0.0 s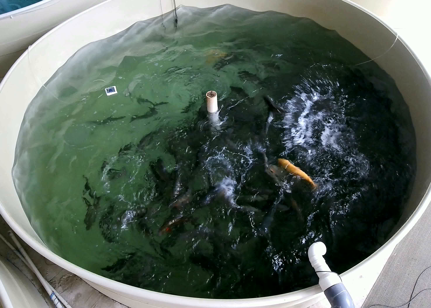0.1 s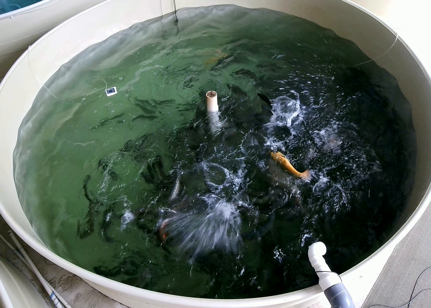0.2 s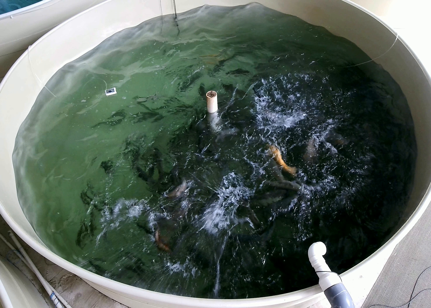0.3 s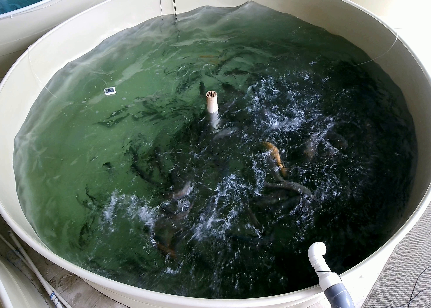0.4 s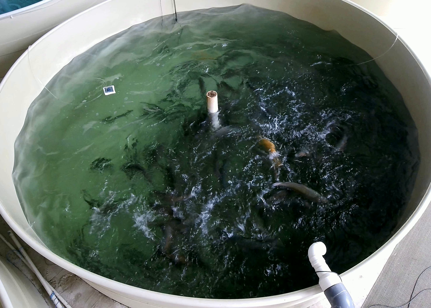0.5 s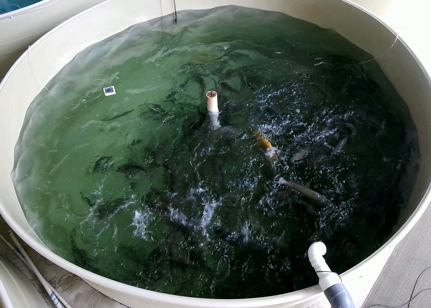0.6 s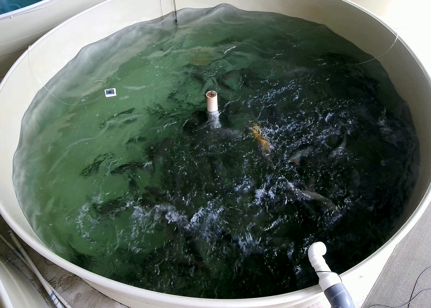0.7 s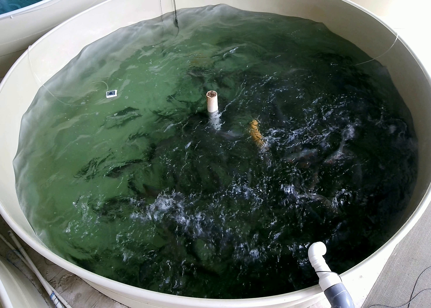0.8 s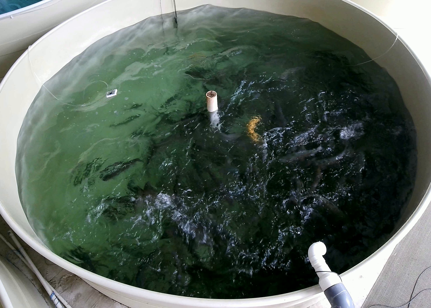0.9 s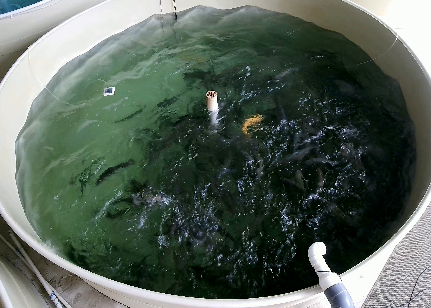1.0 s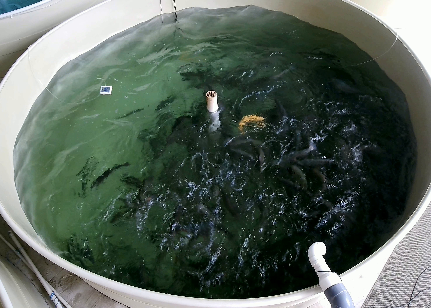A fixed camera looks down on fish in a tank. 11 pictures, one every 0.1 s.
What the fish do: Strong feeding.
